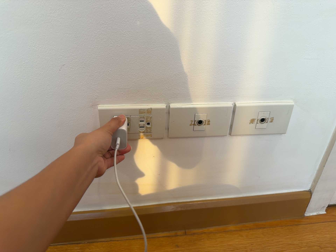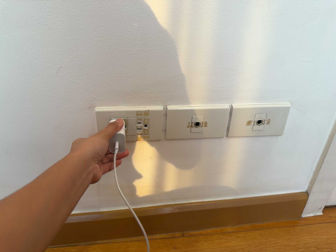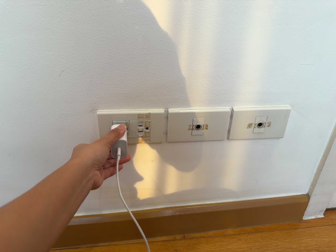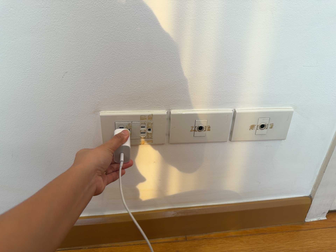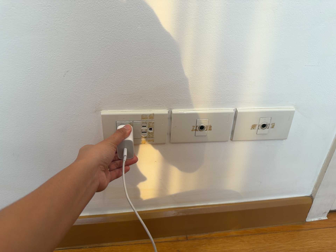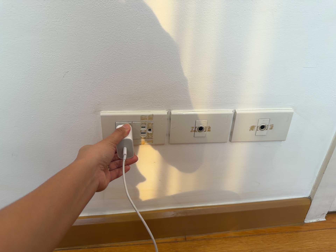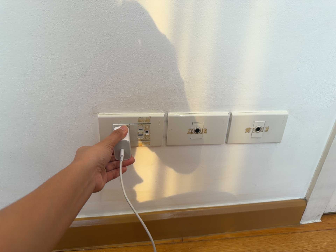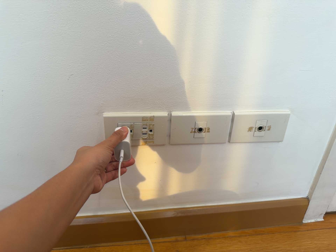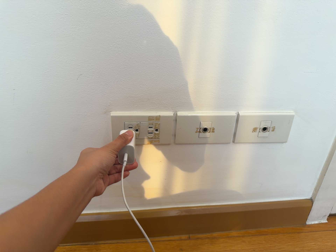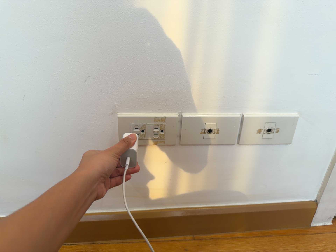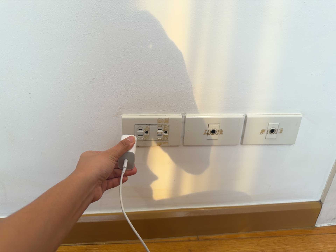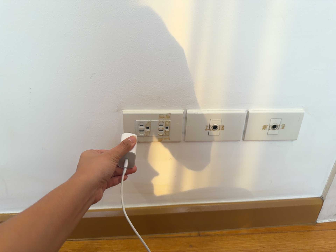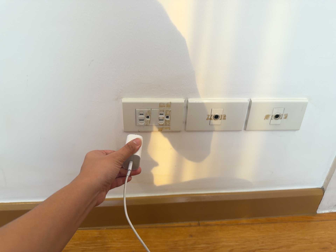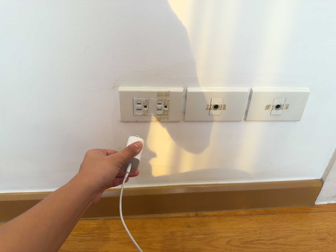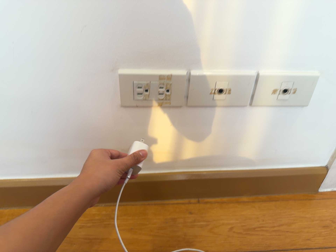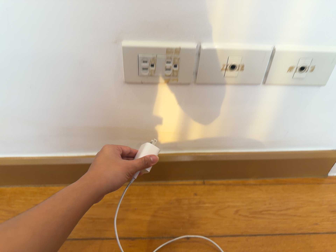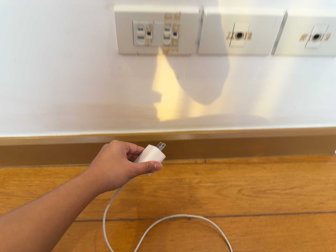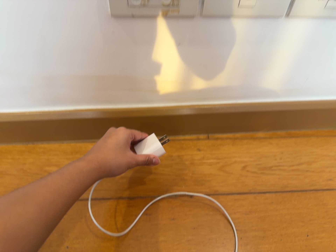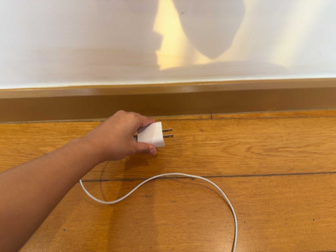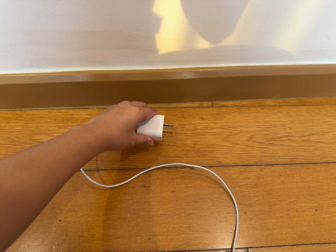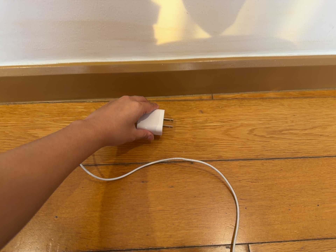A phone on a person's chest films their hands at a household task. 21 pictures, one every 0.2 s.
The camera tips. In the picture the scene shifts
upward.
0.0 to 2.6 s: The camera shifts only a little, or ends up much as it began.
2.6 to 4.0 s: The camera travels forward, about 16 cm, so what stands in front looms larger. Its aim tips toward the bottom of its view by about 30 degrees, and the scene shifts upward.
The film runs backward here.
